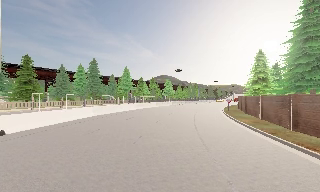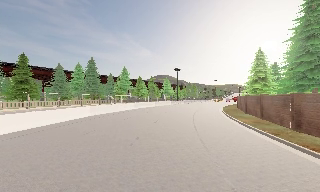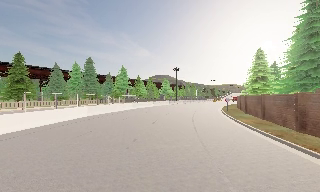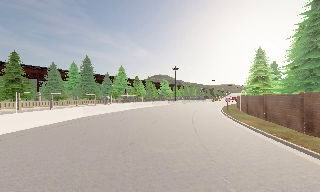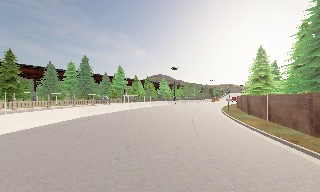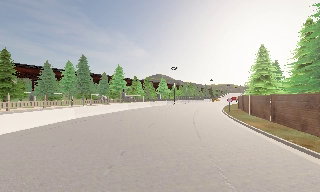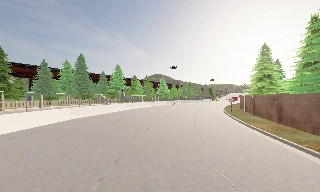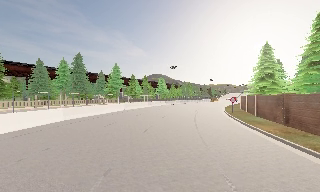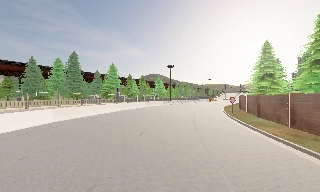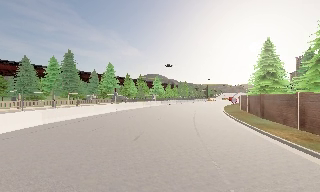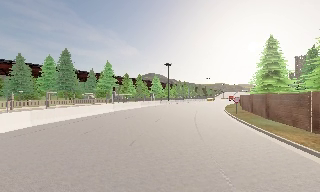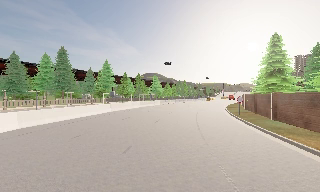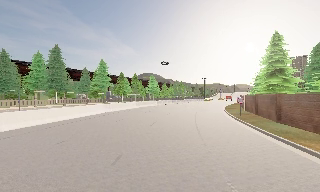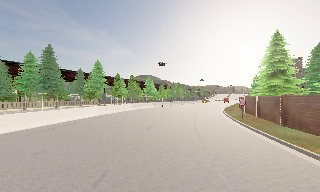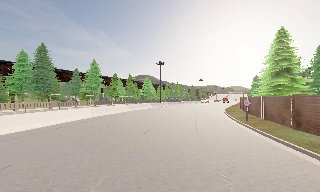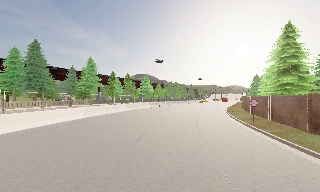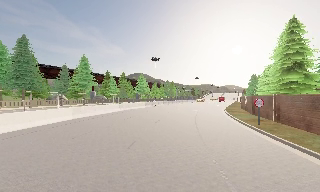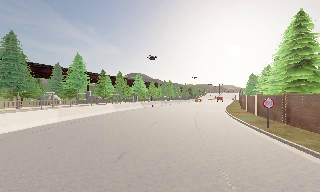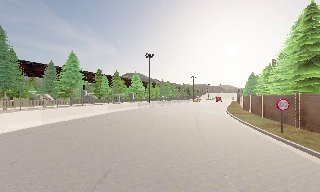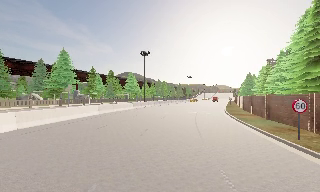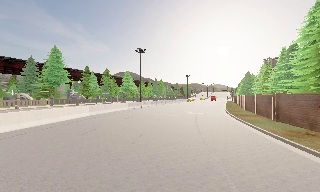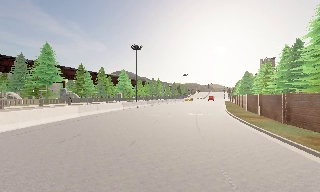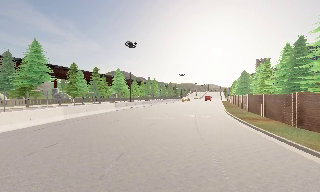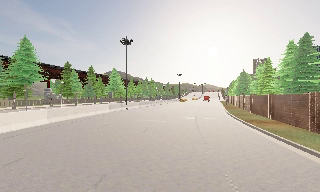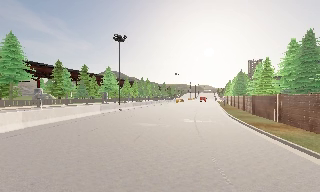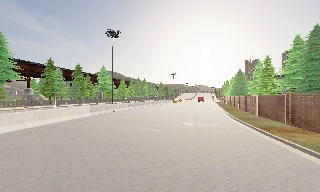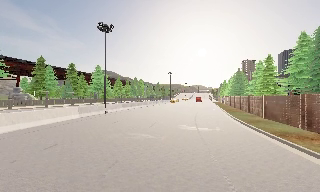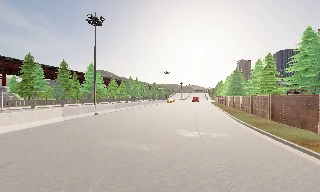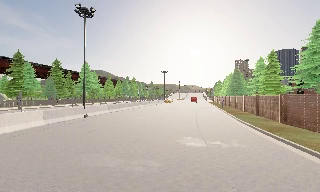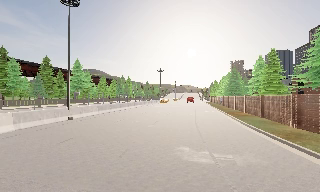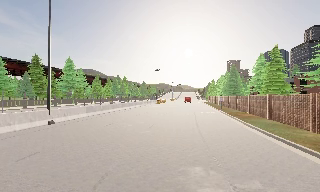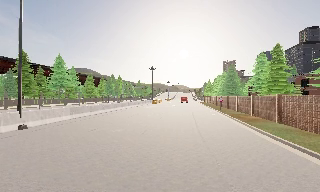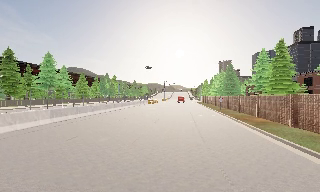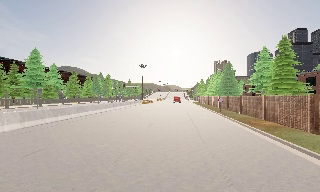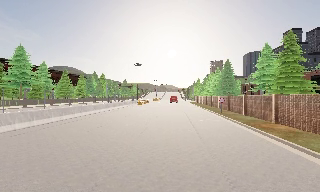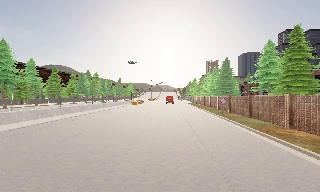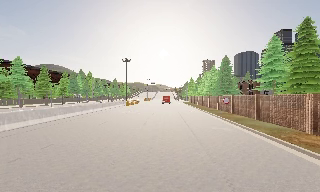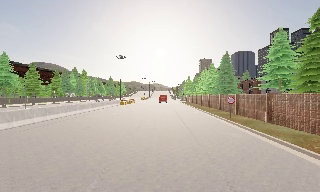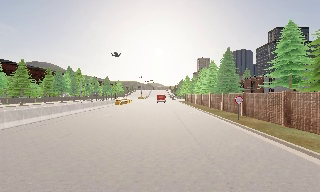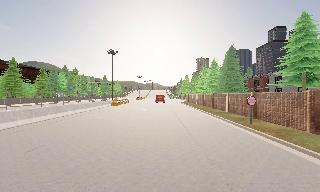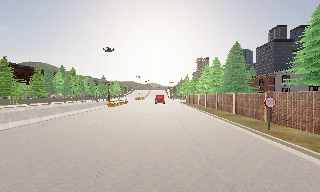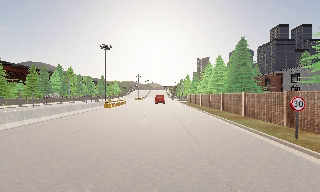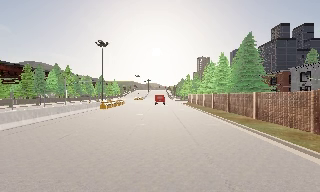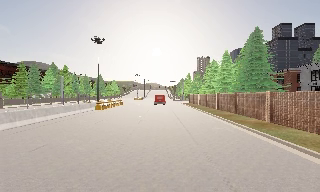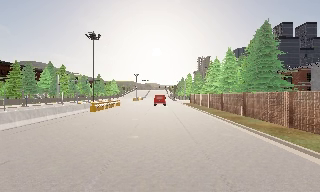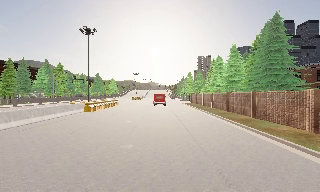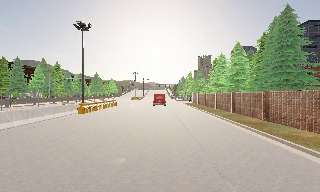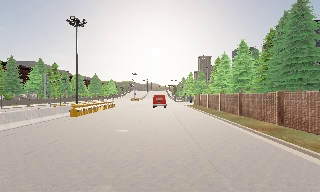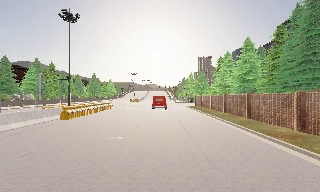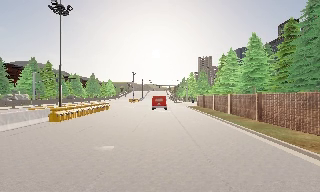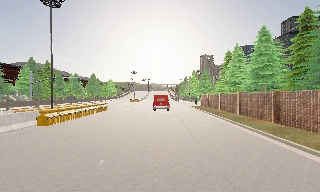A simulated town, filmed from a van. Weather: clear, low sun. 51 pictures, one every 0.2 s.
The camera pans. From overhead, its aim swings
clockwise.
The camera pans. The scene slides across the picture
to the left.
0.0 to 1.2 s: The camera travels forward, about 3.5 m, so what stands in front looms larger. It gains speed.
1.2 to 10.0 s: The scene slides to the left, as the camera pans about 35 degrees to its right. It travels forward, about 75 m.
The film runs forward here.
